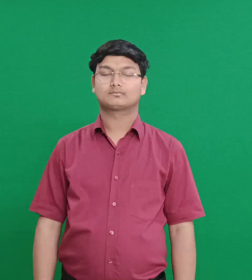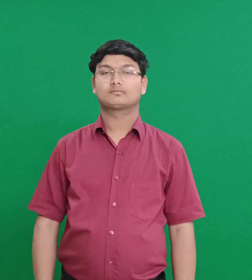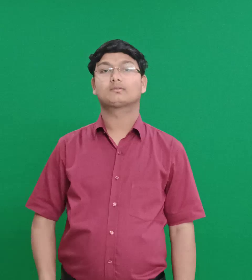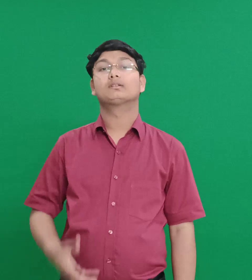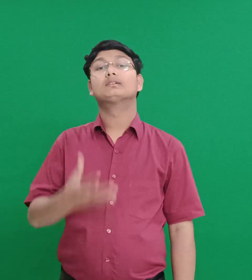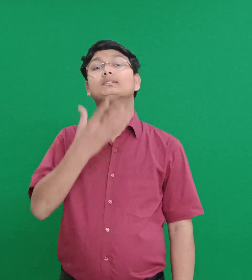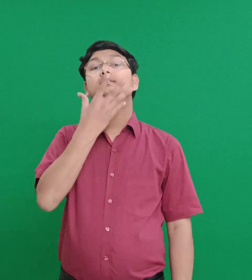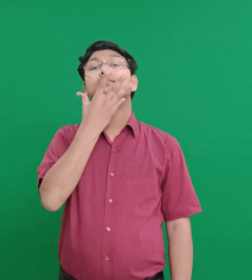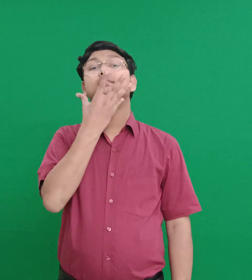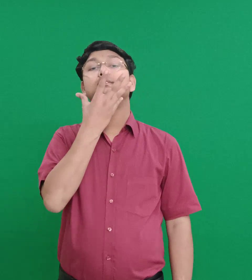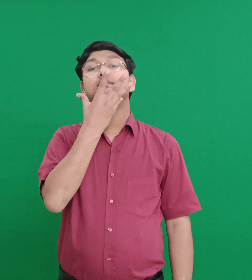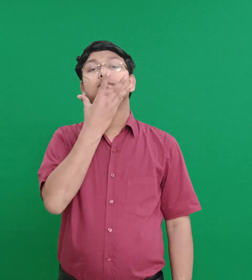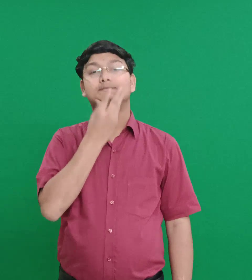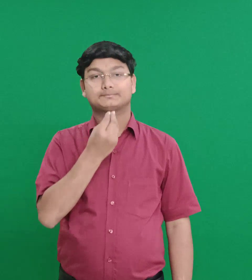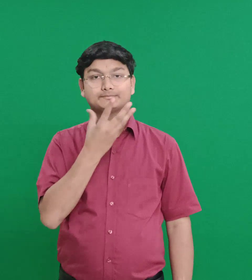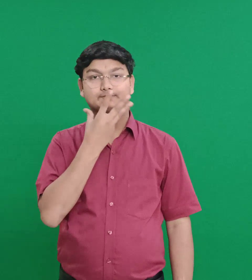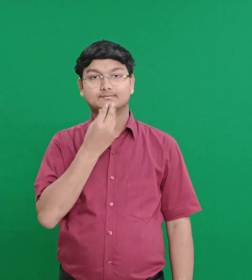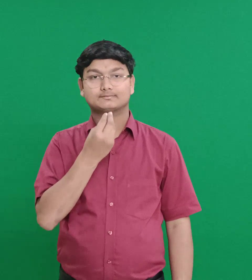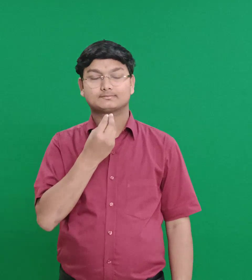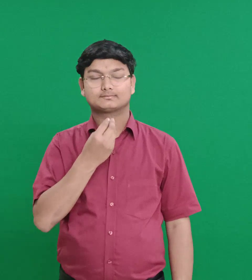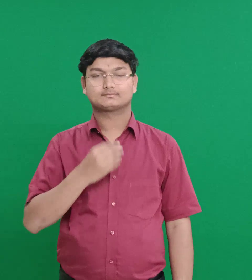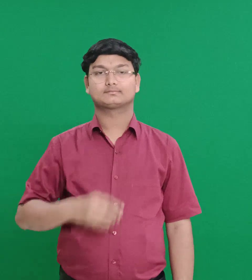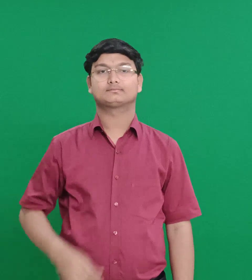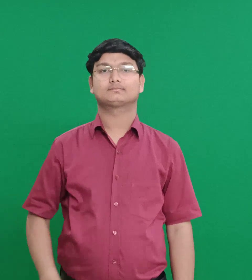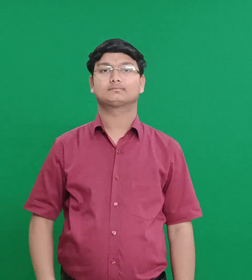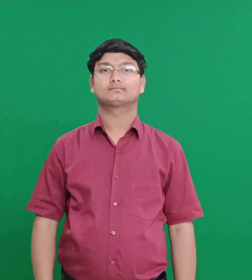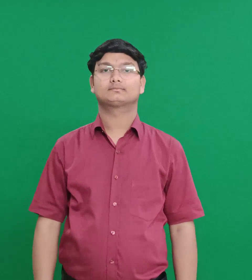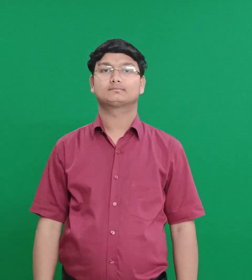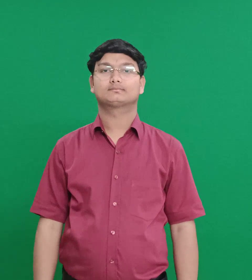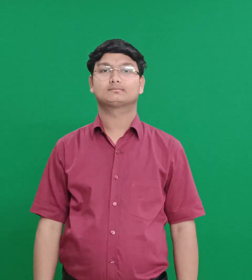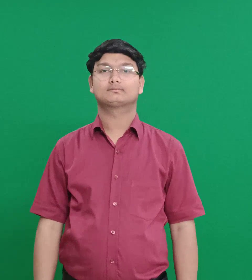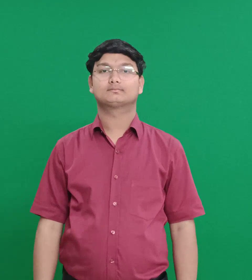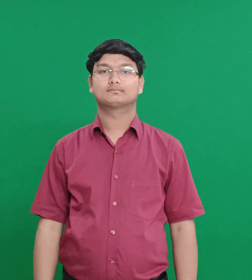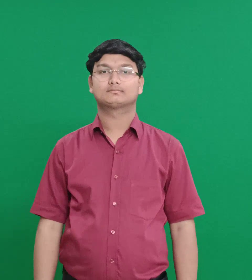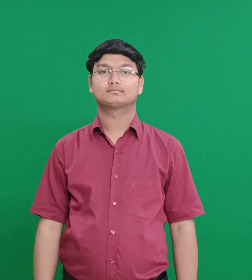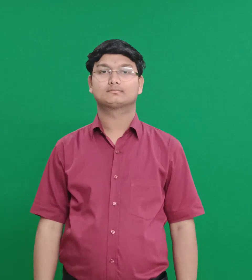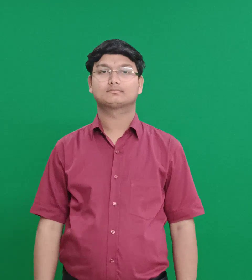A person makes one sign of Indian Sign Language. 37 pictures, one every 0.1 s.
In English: aramaic
